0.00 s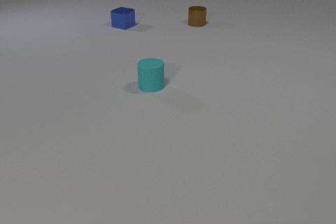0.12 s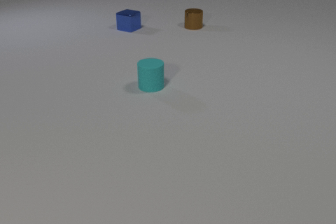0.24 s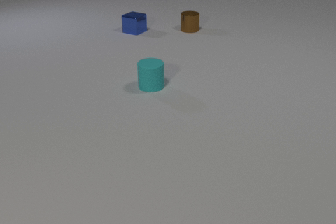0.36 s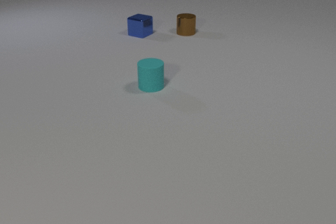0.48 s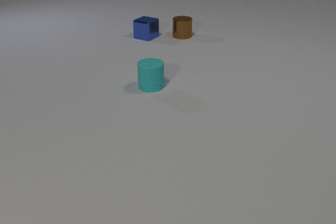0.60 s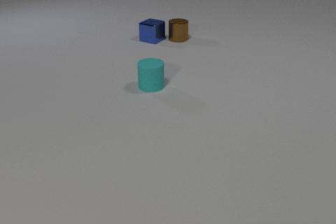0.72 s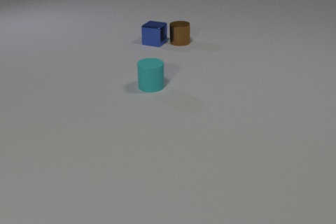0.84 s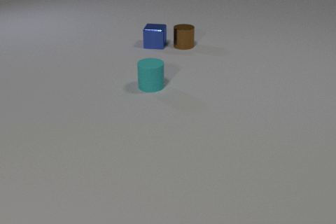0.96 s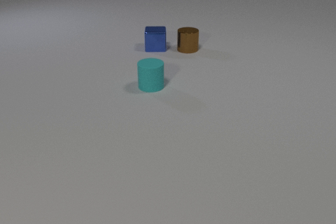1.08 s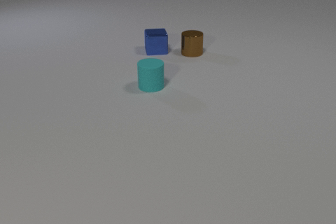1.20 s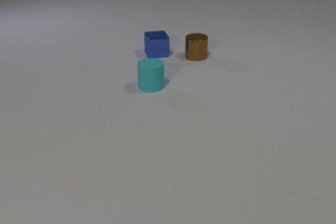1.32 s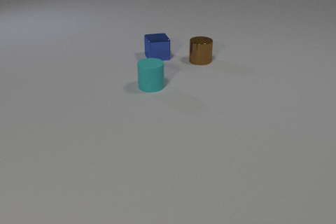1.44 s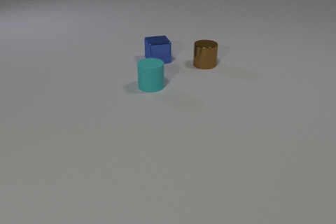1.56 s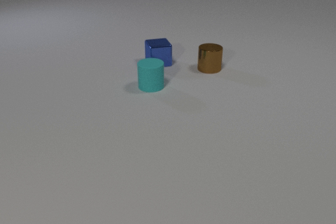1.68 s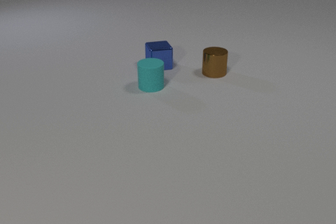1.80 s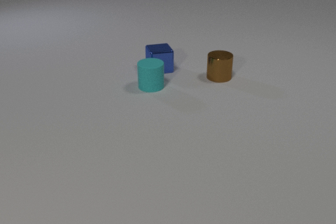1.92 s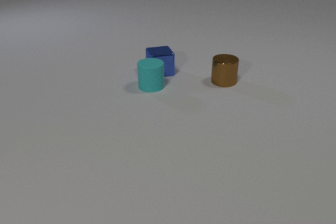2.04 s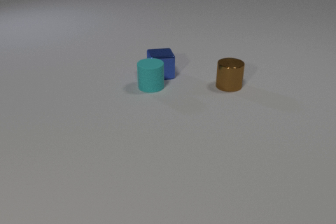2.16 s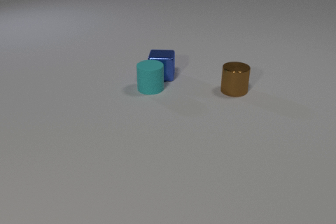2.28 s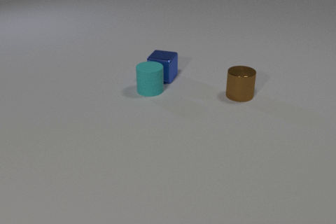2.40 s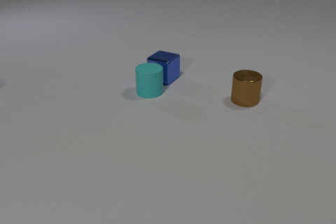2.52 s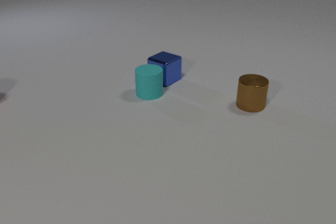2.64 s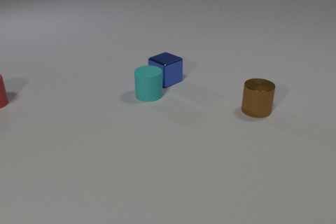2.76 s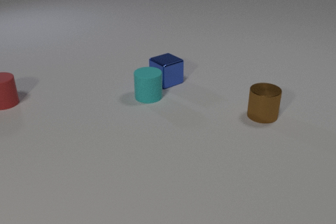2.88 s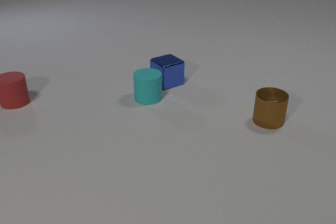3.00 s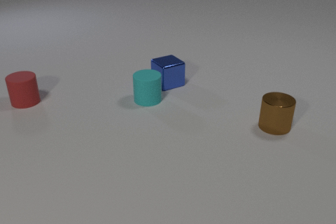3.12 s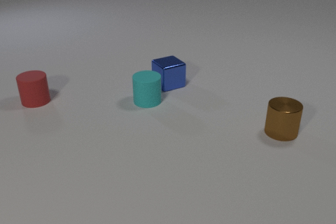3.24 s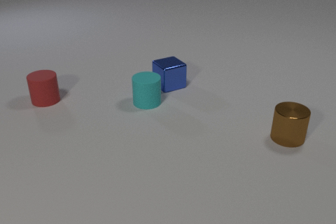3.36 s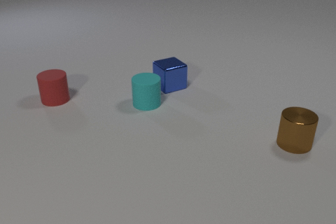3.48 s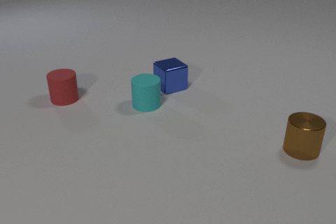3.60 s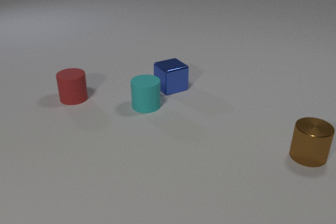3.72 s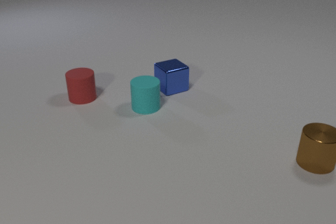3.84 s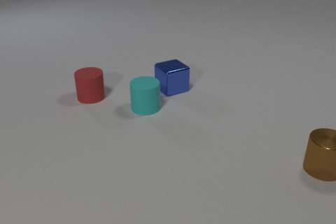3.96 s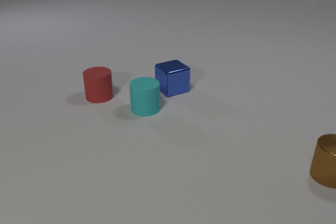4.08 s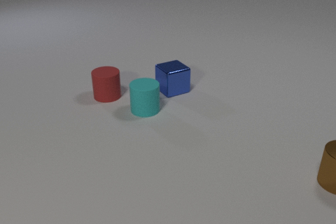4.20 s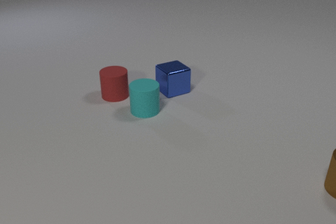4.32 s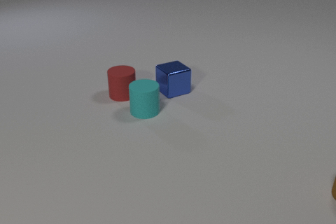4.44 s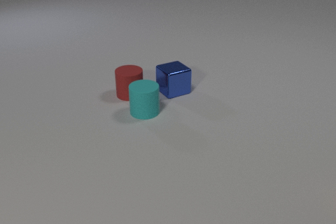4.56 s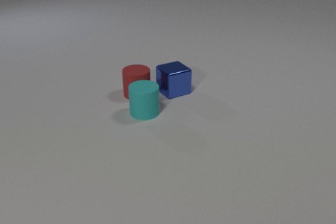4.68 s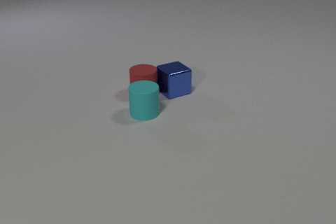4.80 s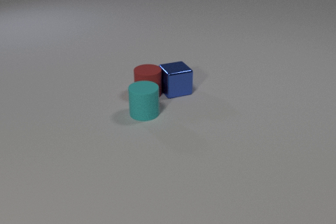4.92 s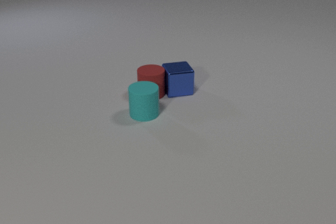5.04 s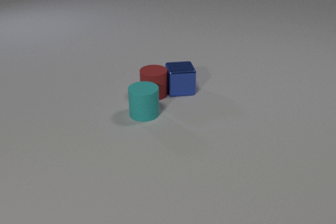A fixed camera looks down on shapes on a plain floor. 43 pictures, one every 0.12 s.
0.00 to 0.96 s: The blue metal cube slides toward the camera and to the right, spins counterclockwise seen from above by about 30 degrees, its near face sliding to the right. The brown metal cylinder slides toward the camera. The blue metal cube and the brown metal cylinder collide.
0.96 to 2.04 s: The blue metal cube slides toward the camera. The brown metal cylinder slides toward the camera and to the right. The blue metal cube and the cyan rubber cylinder collide.
2.04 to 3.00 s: The blue metal cube slides toward the camera, spins clockwise seen from above by about 75 degrees, its near face sliding to the left. The brown metal cylinder slides toward the camera and to the right. The cyan rubber cylinder slides toward the camera. The red rubber cylinder comes in at the left edge, slides to the right.
3.00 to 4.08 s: The blue metal cube slides toward the camera. The brown metal cylinder slides toward the camera and to the right. The cyan rubber cylinder slides toward the camera. The red rubber cylinder slides to the right.
4.08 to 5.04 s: The blue metal cube slides to the right, spins so that its near face slides to the left, clockwise seen from above. The brown metal cylinder slides to the right and toward the camera, leaves at the right edge. The cyan rubber cylinder slides toward the camera. The red rubber cylinder slides to the right. The blue metal cube and the red rubber cylinder collide.
What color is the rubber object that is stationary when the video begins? cyan.
Are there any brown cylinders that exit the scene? yes.
What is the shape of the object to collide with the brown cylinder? cube.
